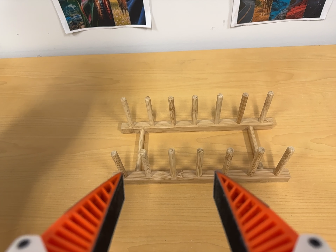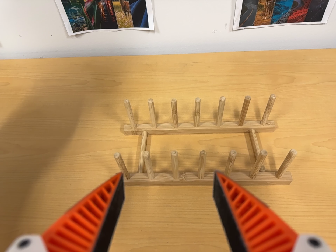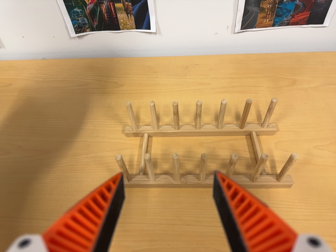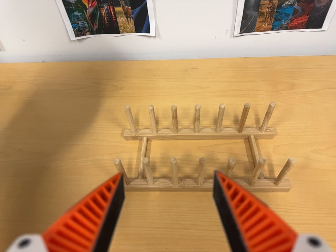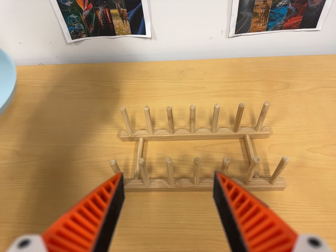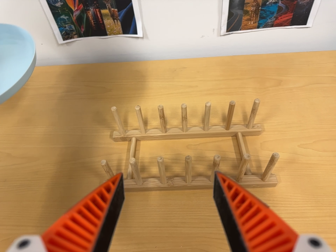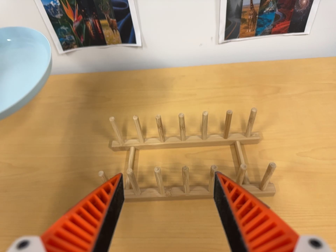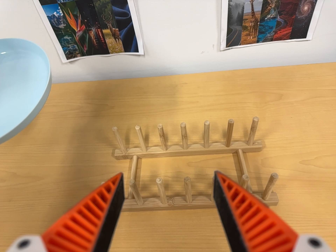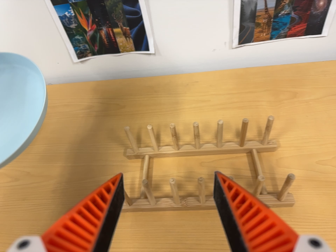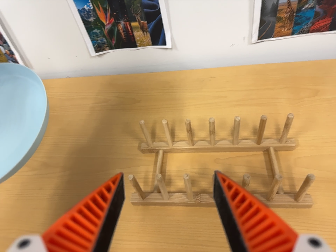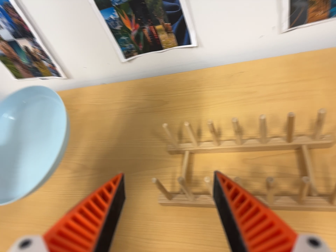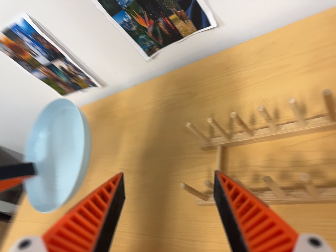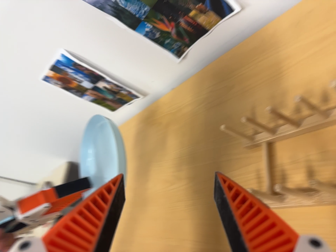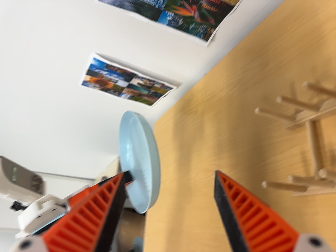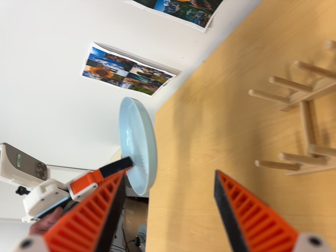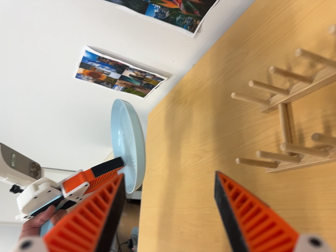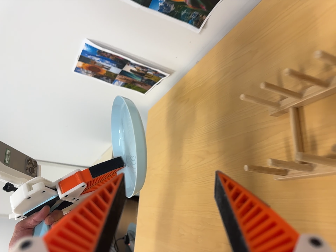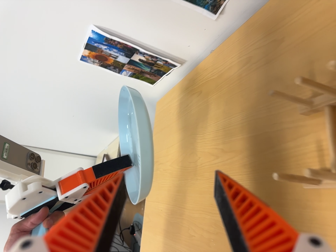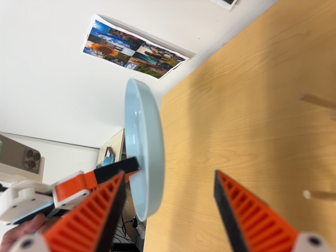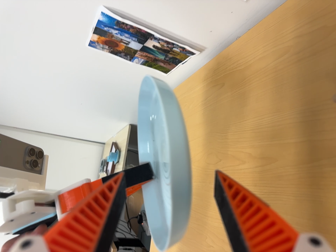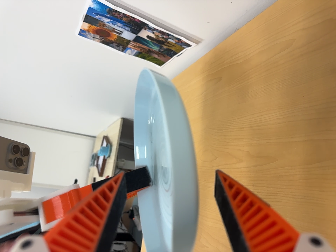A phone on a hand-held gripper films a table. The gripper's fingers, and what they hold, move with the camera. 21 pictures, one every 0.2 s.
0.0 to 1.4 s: The camera shifts only a little, or ends up much as it began.
1.4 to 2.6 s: The camera swings to its left by about 55 degrees, and the scene slides to the right. It travels to its right and toward the top of its view, about 18 cm. Its aim tips toward the bottom of its view by about 10 degrees. It rolls about its line of sight by about 30 degrees, and the scene rotates counterclockwise.
2.6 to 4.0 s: The camera travels forward, about 14 cm, so what stands in front looms larger. Its aim tips toward the bottom of its view by about 10 degrees.
The film runs forward here.
